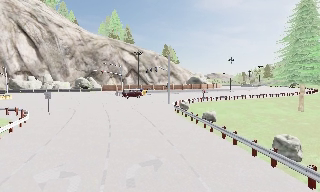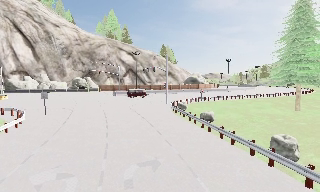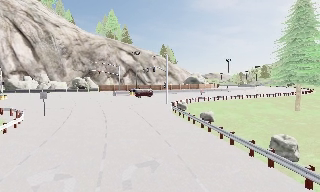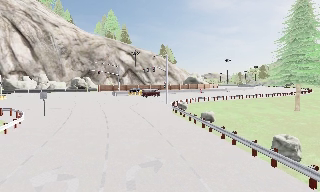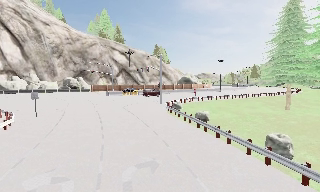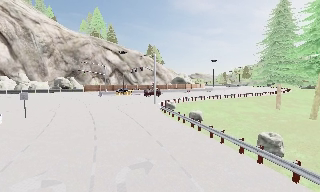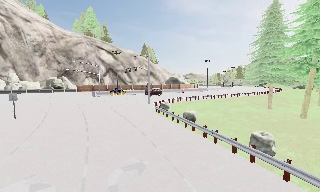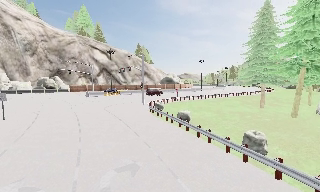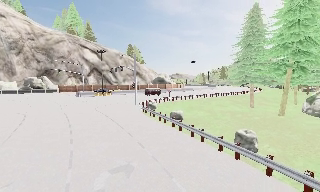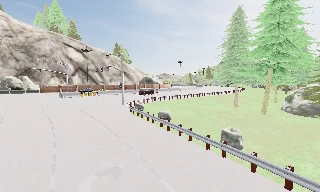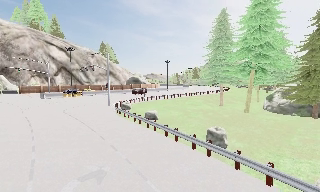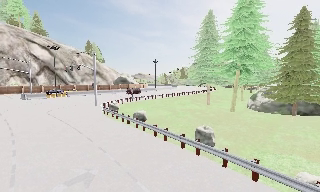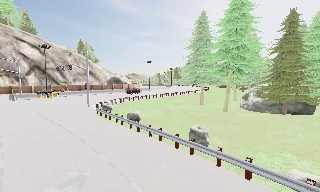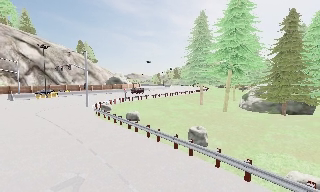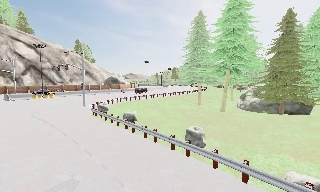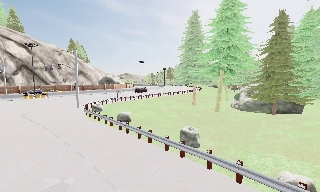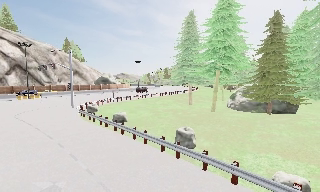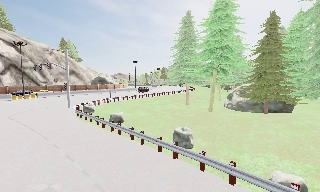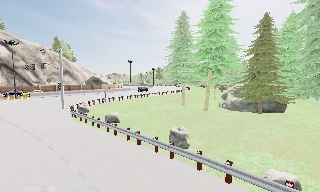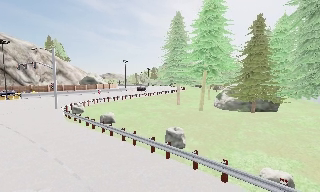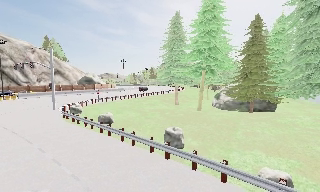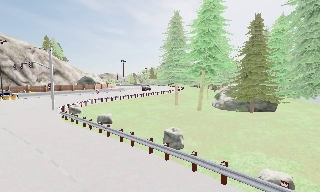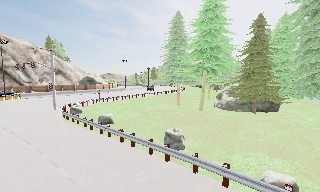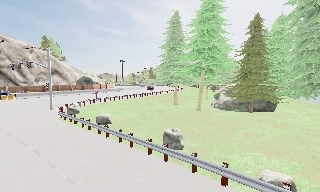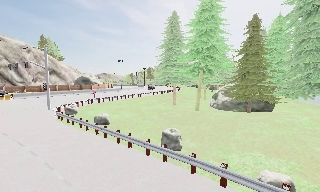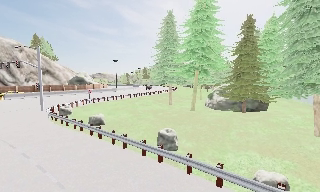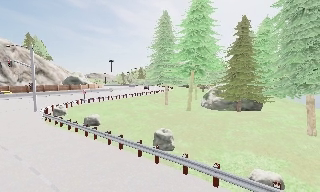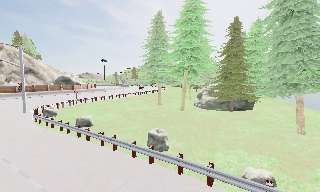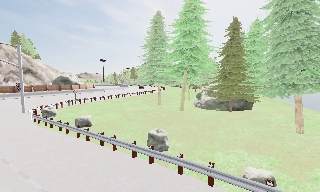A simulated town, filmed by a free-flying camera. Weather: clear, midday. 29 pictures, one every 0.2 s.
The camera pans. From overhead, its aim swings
clockwise.
The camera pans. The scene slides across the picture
to the left.
0.0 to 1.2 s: The camera shifts only a little, or ends up much as it began.
1.2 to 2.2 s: The camera pans to its right, which is clockwise from overhead, by about 20 degrees.
2.2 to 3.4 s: The camera travels forward, about 0.5 m, so what stands in front looms larger.
3.4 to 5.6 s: The camera pans to its right, which is clockwise from overhead, by about 10 degrees.
The film runs forward here.
